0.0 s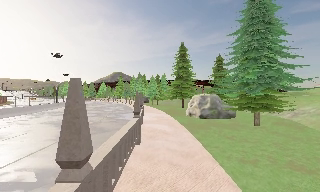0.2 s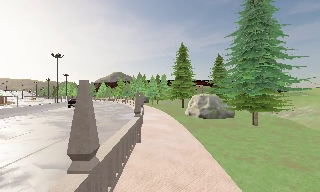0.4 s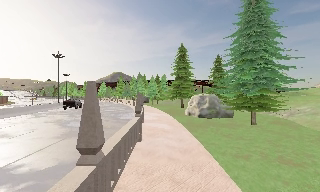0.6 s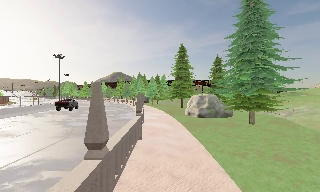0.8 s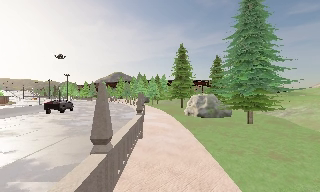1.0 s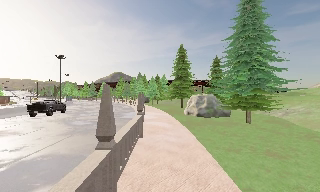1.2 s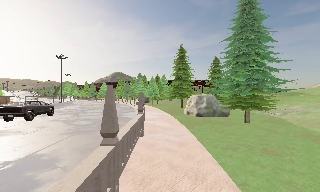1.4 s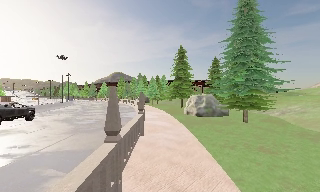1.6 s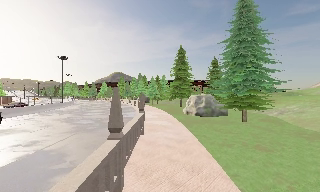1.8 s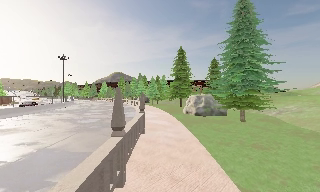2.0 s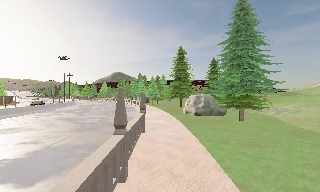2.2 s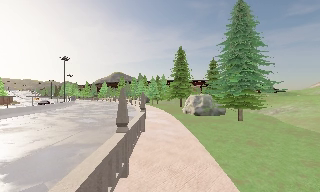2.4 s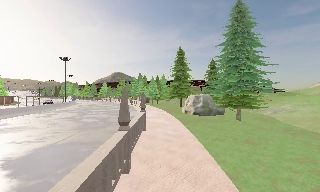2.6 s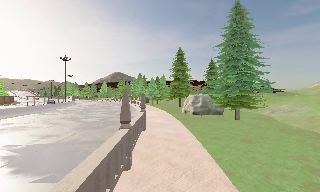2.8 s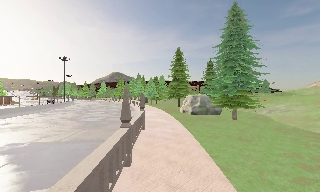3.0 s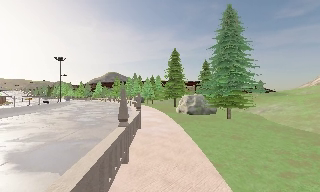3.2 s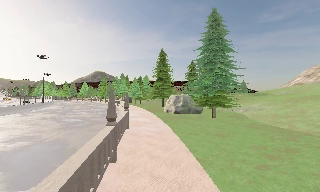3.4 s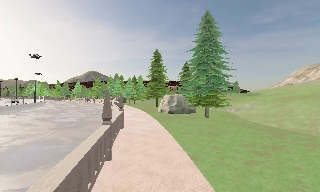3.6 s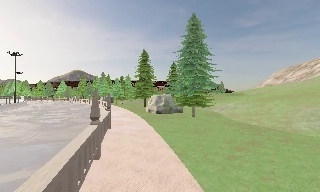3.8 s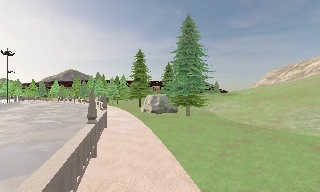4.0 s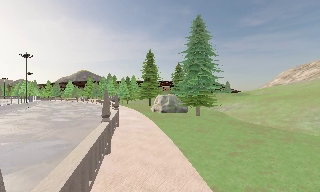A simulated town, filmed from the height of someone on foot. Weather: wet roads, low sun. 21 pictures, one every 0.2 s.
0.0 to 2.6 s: The camera travels backward, about 3.5 m, so what stands in front gets smaller.
2.6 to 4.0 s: The camera swings to its right by about 10 degrees, and the scene slides to the left. It travels backward, about 2 m, so what stands in front gets smaller.
The film runs backward here.
